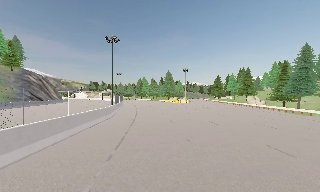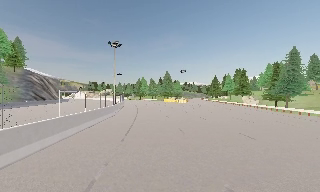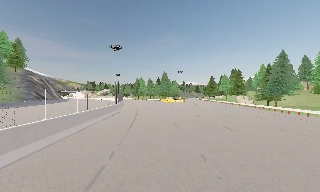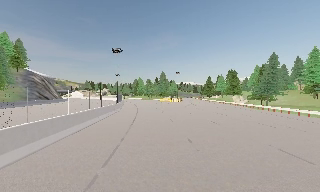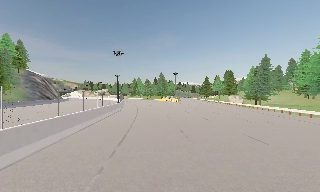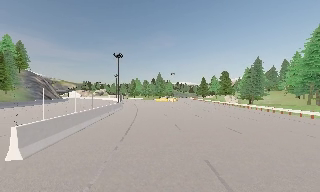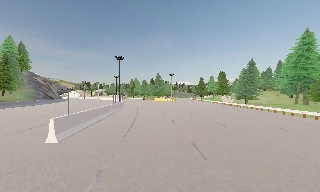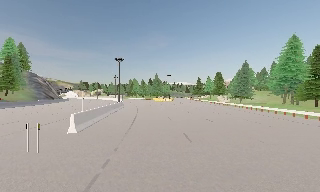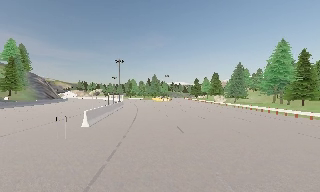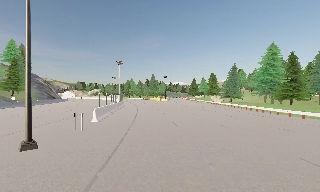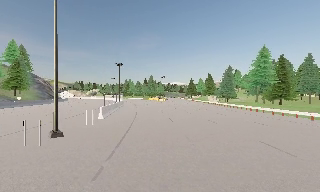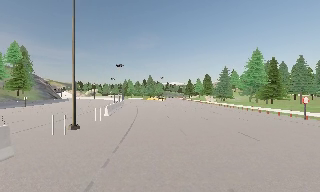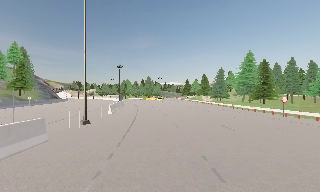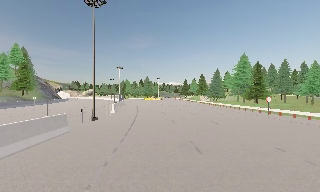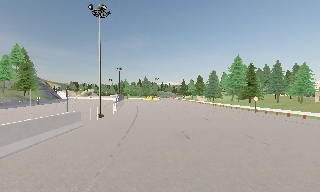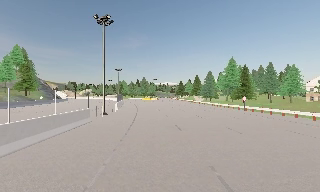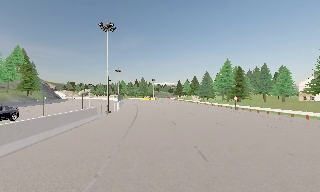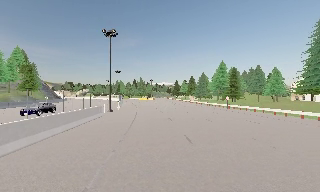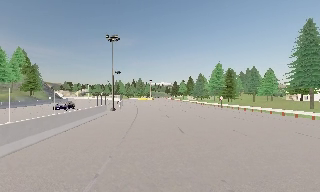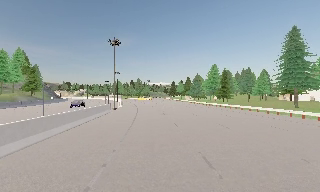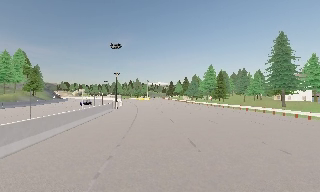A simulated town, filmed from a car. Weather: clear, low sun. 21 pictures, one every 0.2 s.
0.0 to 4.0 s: The camera pans to its right, which is clockwise from overhead, by about 10 degrees. It travels backward, about 45 m, so what stands in front gets smaller.
The film runs backward here.
